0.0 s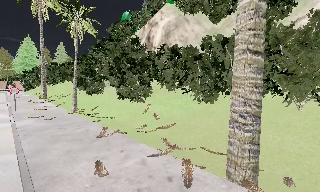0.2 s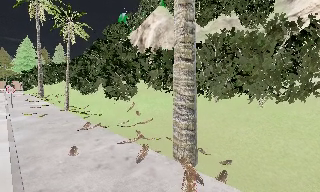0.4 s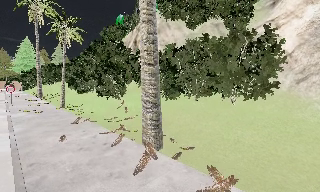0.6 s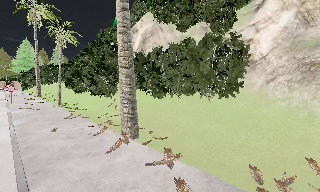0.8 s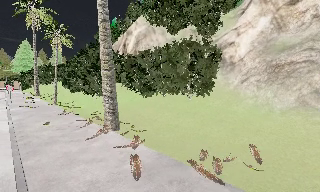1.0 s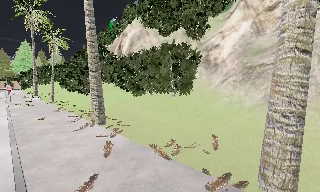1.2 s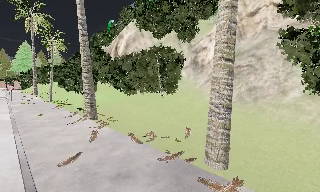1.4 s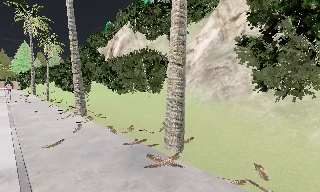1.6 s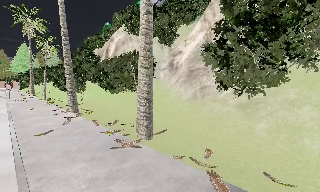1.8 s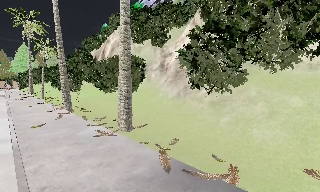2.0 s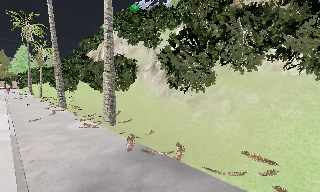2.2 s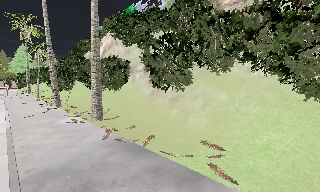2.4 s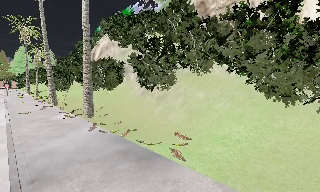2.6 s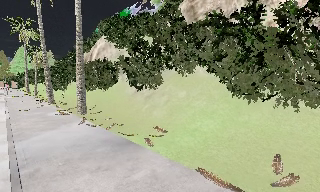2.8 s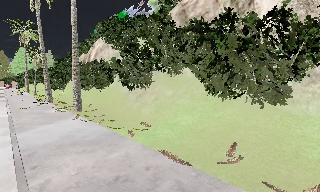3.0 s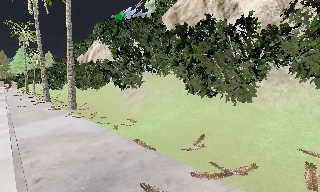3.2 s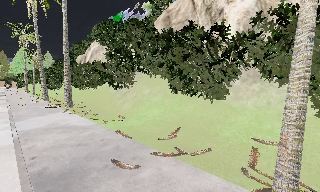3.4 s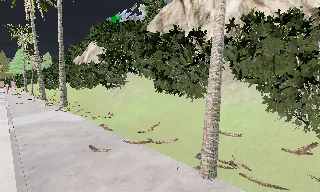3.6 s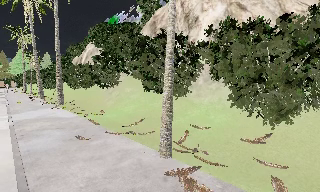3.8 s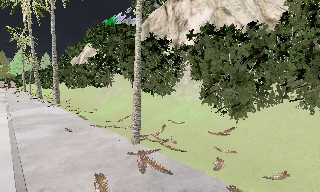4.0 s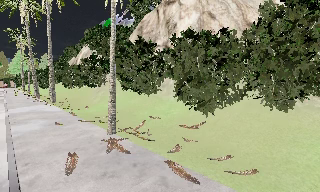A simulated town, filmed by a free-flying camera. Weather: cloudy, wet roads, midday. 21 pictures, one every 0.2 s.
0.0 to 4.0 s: The camera travels backward and to its right, about 35 m, so what stands in front gets smaller.
The film runs backward here.
